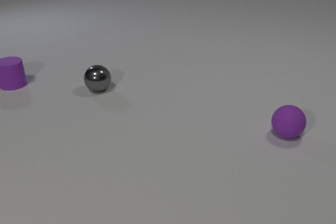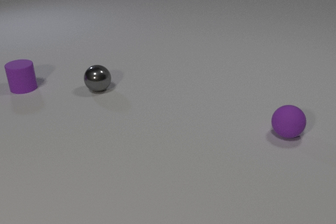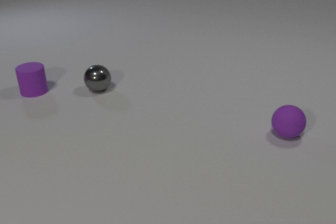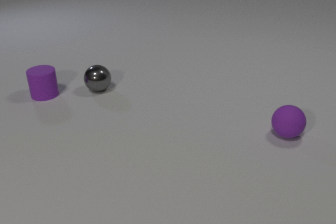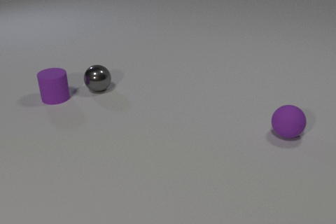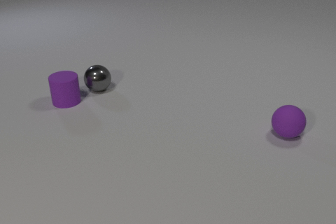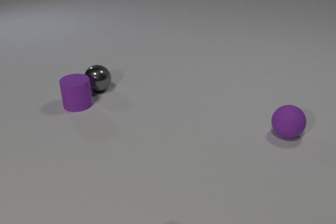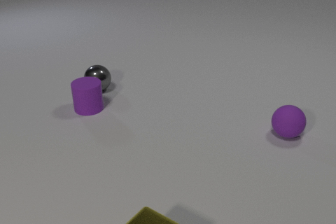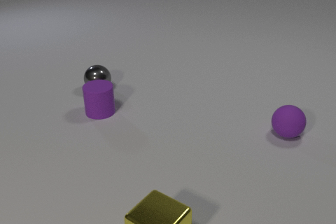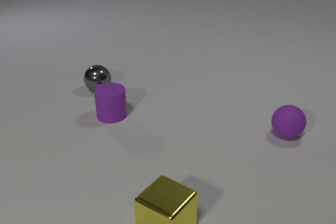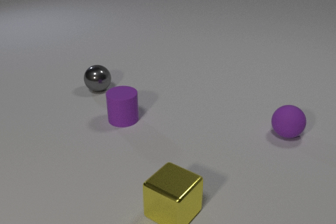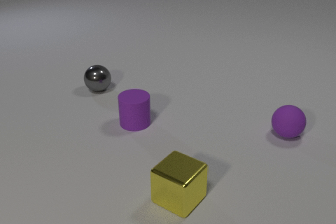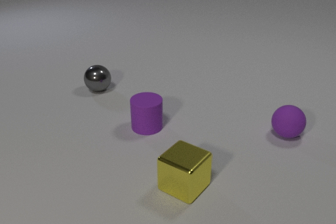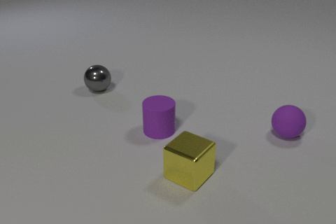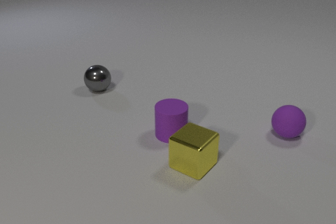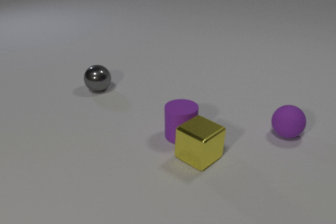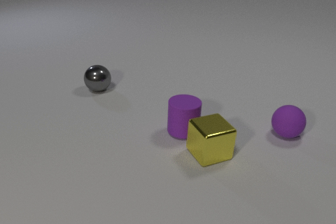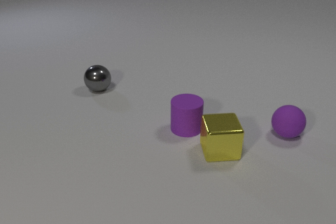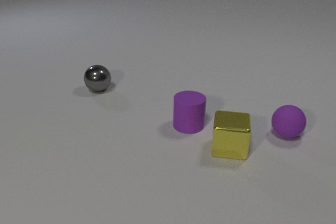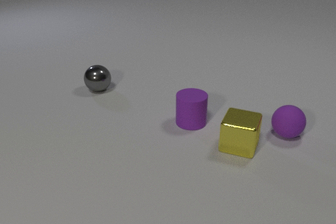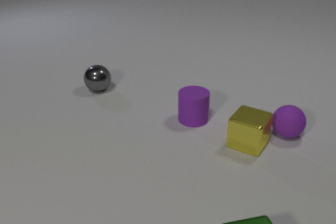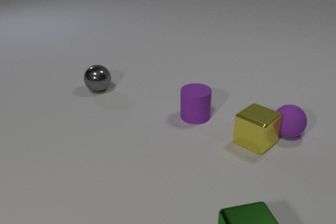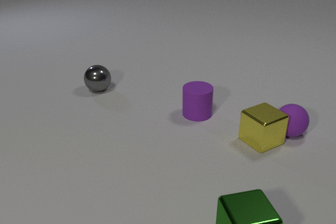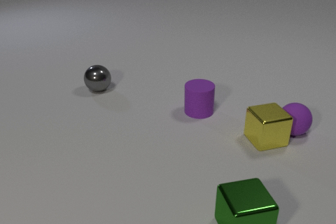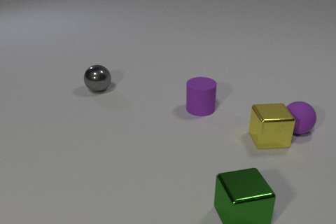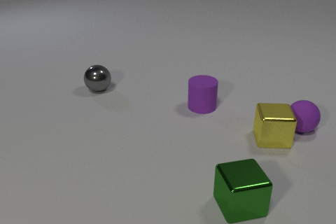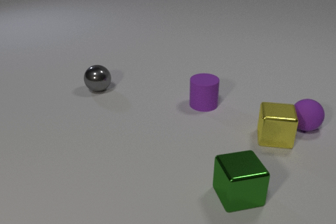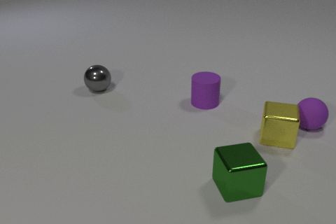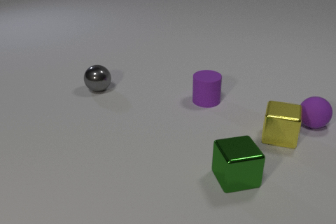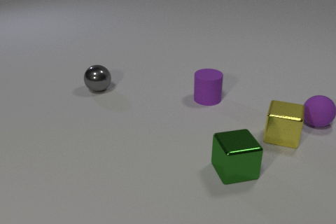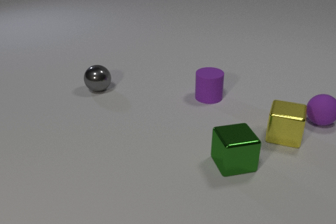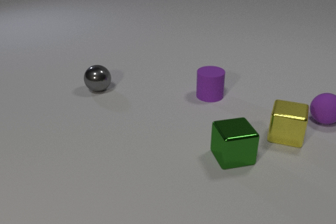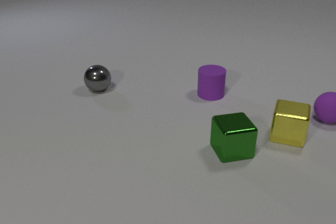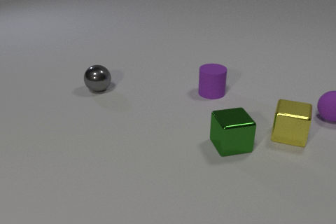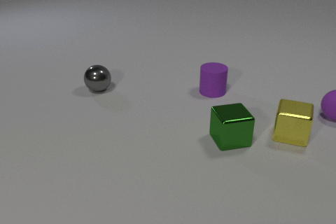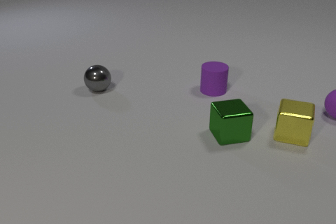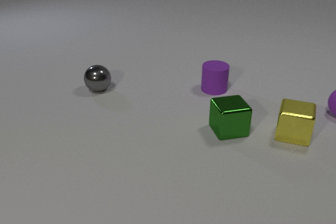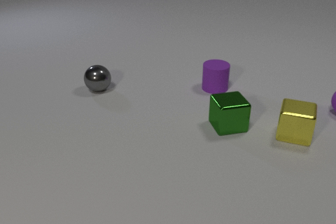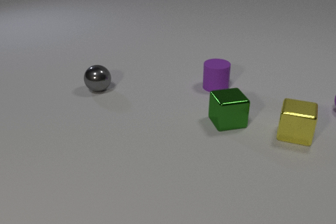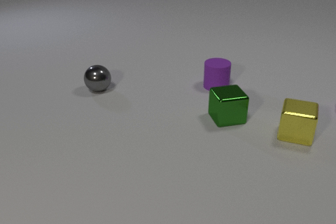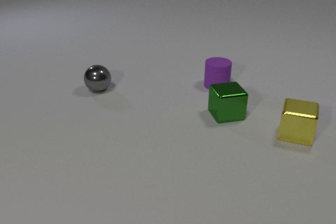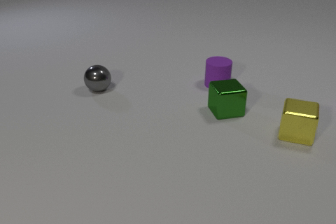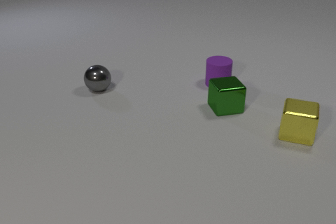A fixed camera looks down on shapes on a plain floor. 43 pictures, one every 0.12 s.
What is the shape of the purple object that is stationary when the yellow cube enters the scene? sphere.
How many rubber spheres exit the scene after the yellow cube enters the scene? 1.
What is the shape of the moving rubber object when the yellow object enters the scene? cylinder.
0.00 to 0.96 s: The yellow metal cube comes in at the bottom edge, slides away from the camera. The purple rubber cylinder slides toward the camera and to the right.
0.96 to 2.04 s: The yellow metal cube slides away from the camera and to the right, spins so that its near face slides to the left, clockwise seen from above. The purple rubber cylinder slides to the right and toward the camera. The yellow metal cube and the purple rubber cylinder collide.
2.04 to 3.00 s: The yellow metal cube slides to the right and away from the camera, spins clockwise seen from above by about 105 degrees, its near face sliding to the left. The purple rubber cylinder slides away from the camera. The purple rubber sphere rolls away from the camera and to the right. The green metal cube comes in at the bottom edge, slides away from the camera. The yellow metal cube and the purple rubber sphere collide.
3.00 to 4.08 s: The yellow metal cube slides to the right and away from the camera. The purple rubber cylinder slides away from the camera. The purple rubber sphere rolls away from the camera and to the right. The green metal cube slides away from the camera.
4.08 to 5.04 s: The purple rubber cylinder slides away from the camera. The purple rubber sphere rolls away from the camera and to the right, leaves at the right edge. The green metal cube slides away from the camera.
